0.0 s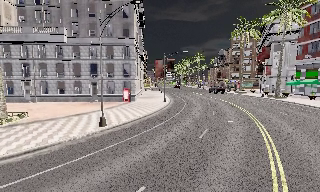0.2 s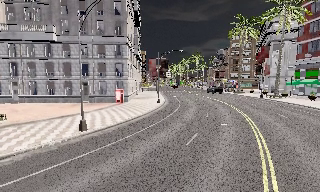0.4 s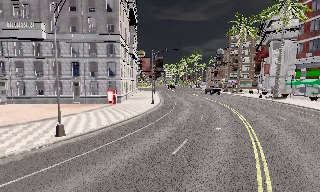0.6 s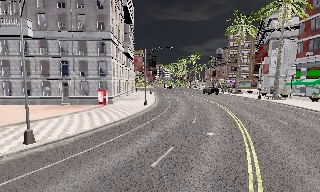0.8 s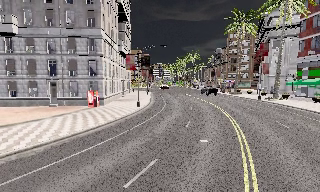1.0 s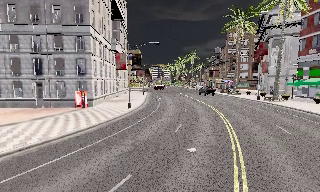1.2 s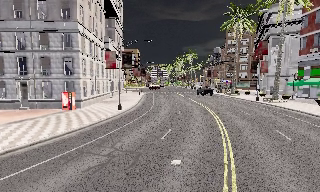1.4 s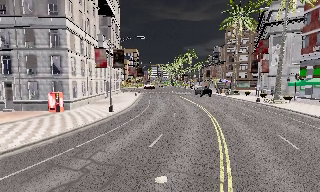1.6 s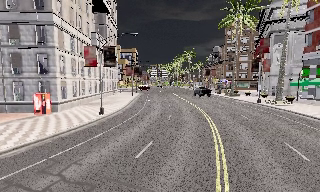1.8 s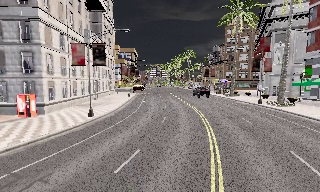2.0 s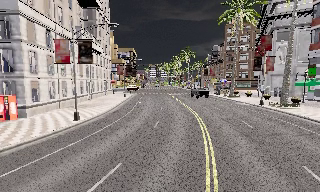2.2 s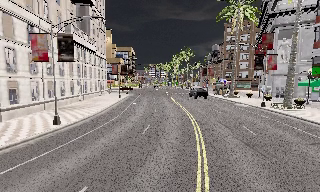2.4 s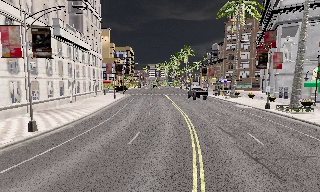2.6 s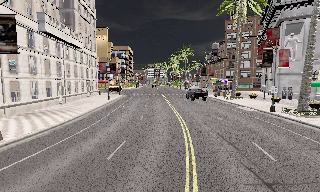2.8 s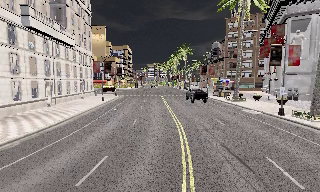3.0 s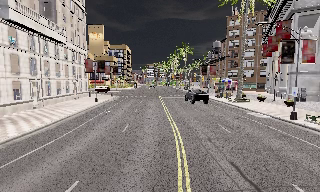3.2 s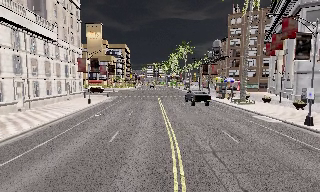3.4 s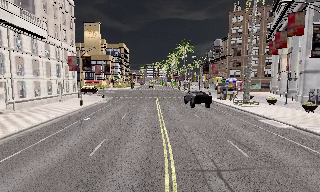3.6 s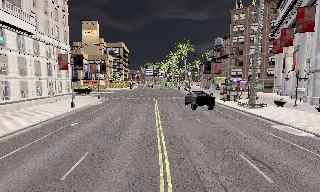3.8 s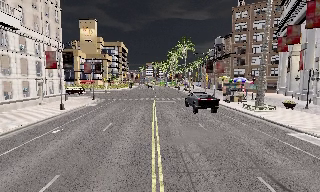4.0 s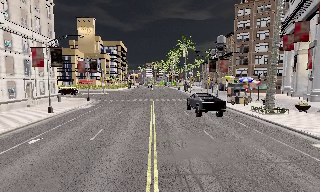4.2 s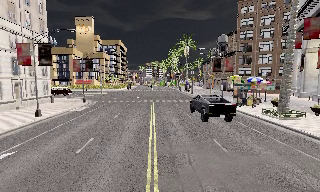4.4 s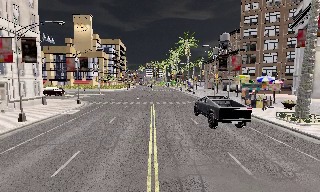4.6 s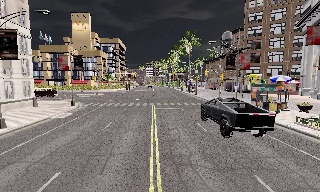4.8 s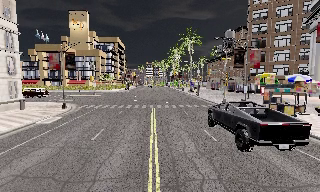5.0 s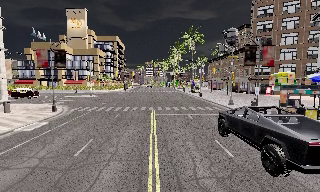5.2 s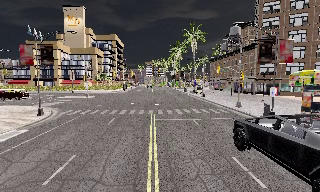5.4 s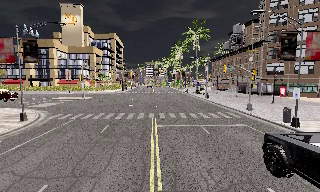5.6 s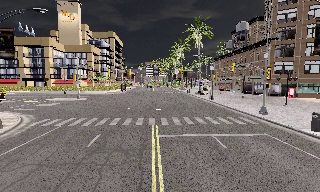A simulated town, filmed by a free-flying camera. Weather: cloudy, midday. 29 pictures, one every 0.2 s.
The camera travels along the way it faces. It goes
forward.
0.0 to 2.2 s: The camera travels forward and to its right, about 15 m, so what stands in front looms larger.
2.2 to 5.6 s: The camera travels forward, about 30 m, so what stands in front looms larger.
The film runs backward here.
